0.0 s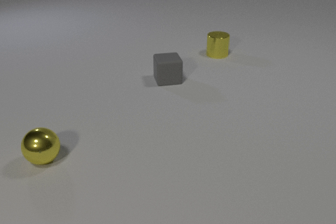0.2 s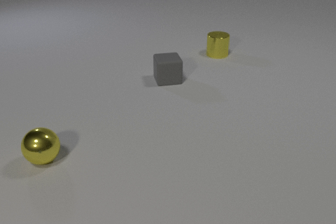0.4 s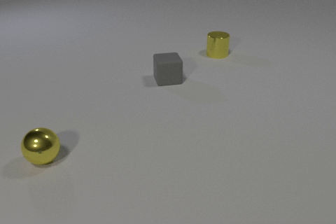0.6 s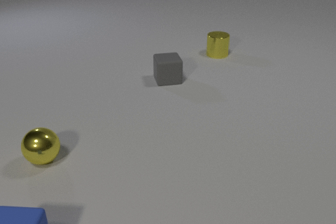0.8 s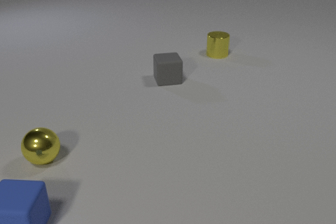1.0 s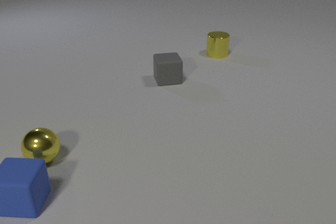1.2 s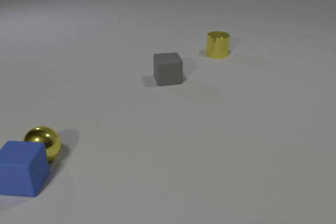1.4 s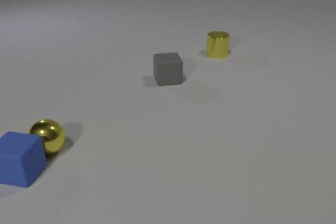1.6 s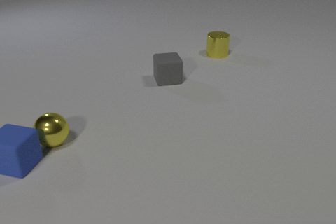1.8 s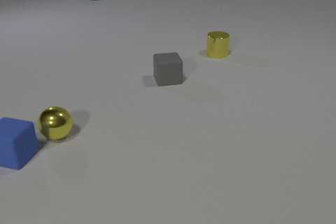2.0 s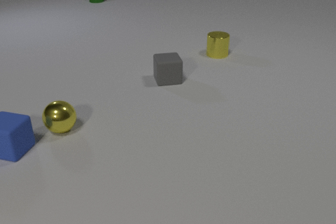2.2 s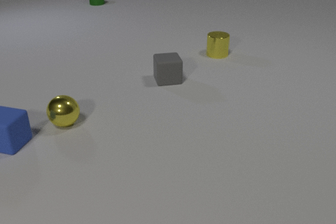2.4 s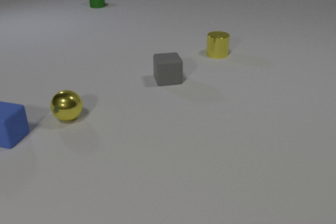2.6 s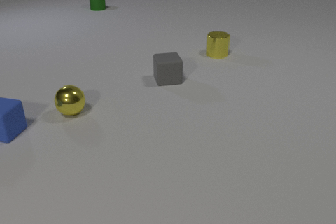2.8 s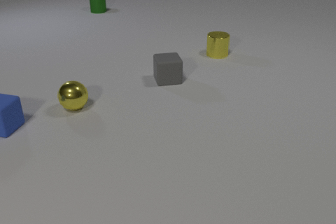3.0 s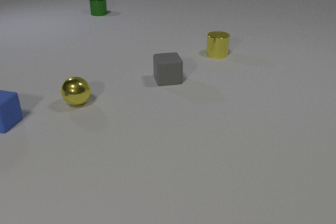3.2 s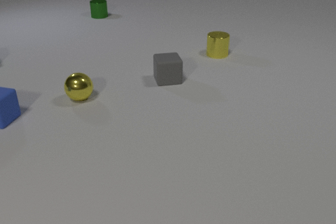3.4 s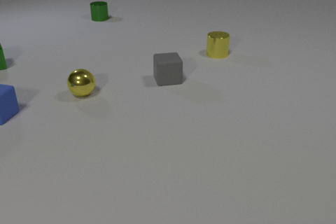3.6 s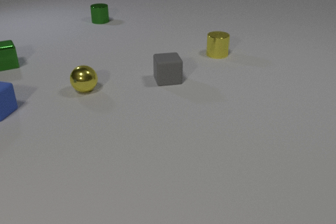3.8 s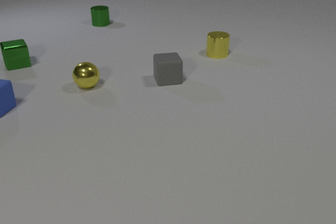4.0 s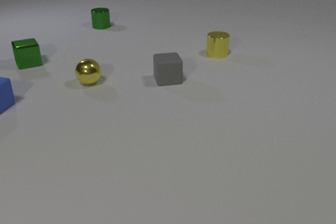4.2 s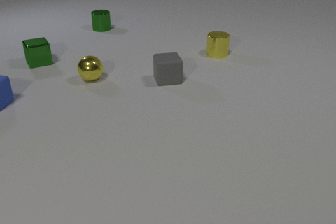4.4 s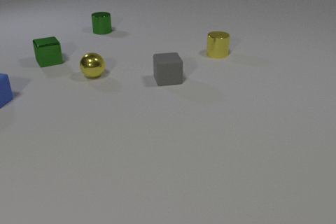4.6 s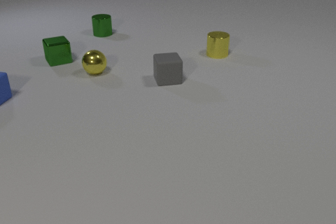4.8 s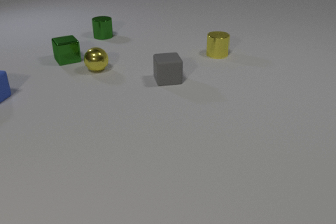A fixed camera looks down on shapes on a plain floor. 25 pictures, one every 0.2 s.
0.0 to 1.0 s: The blue rubber cube comes in at the bottom edge, slides away from the camera.
1.0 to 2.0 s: The blue rubber cube slides away from the camera. The yellow metal sphere rolls away from the camera. The green metal cylinder comes in at the top edge, slides toward the camera. The blue rubber cube and the yellow metal sphere collide.
2.0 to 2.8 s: The blue rubber cube slides away from the camera. The yellow metal sphere rolls away from the camera. The green metal cylinder slides toward the camera.
2.8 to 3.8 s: The blue rubber cube slides away from the camera. The yellow metal sphere rolls away from the camera. The green metal cube comes in at the left edge, slides to the right. The green metal cylinder slides toward the camera.
3.8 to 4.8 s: The blue rubber cube slides away from the camera. The yellow metal sphere rolls away from the camera. The green metal cube slides to the right. The green metal cylinder slides toward the camera.
How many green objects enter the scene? 2.
Are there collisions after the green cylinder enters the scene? no.
How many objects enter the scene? 3.
